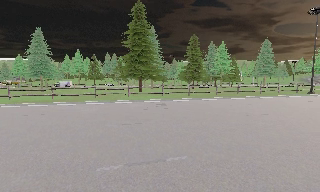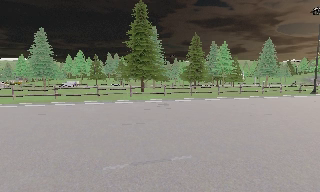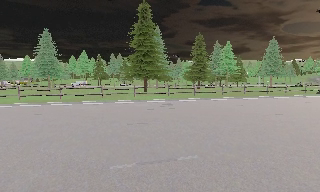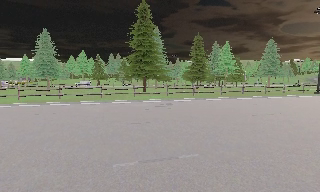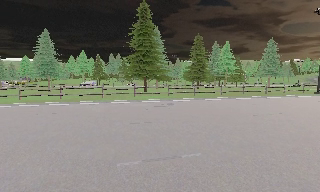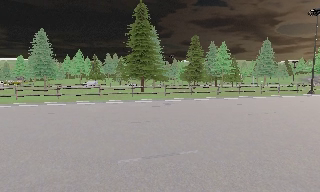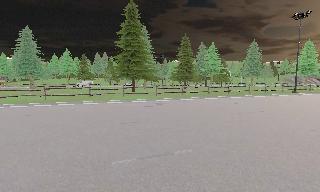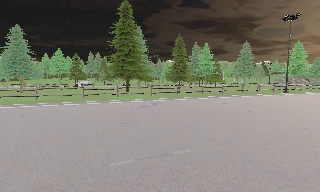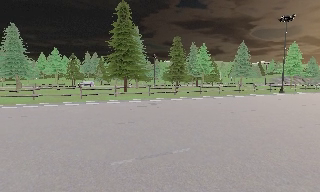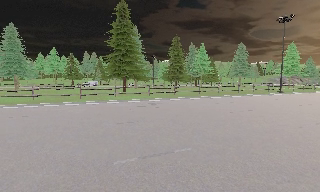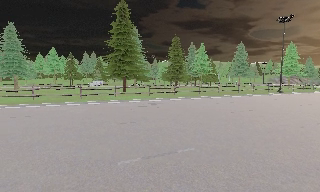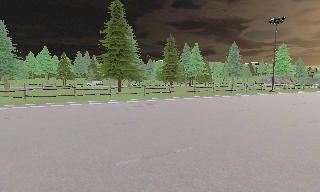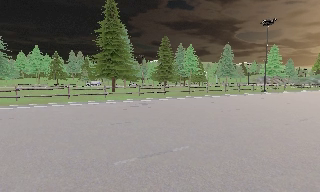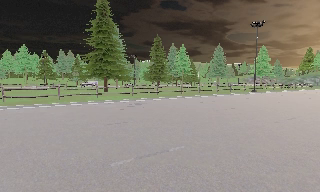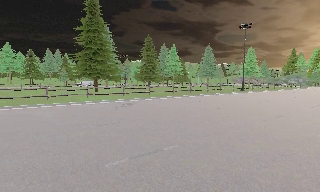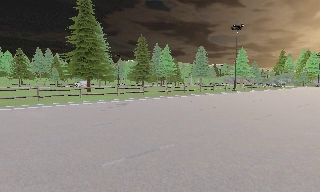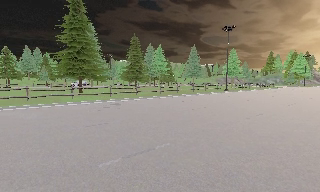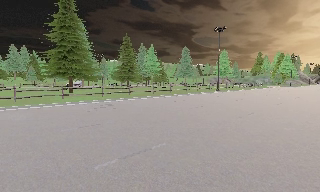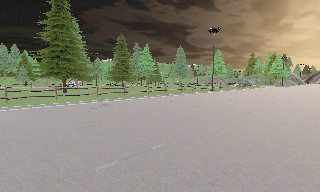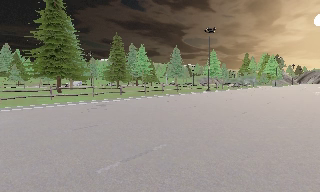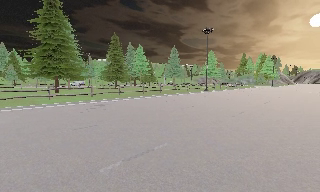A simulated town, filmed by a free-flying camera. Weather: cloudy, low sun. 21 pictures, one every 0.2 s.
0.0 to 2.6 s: The camera pans to its right, which is clockwise from overhead, by about 15 degrees. It travels to its left, about 1 m.
2.6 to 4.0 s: The scene slides to the left, as the camera pans about 15 degrees to its right. It travels to its left, about 0.5 m.
The film runs backward here.
